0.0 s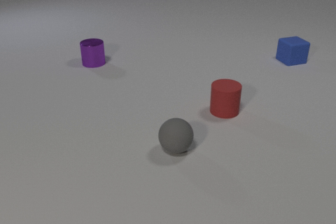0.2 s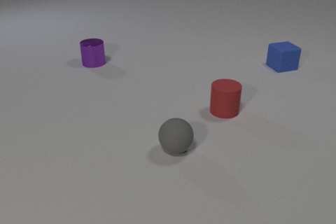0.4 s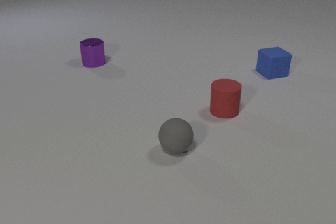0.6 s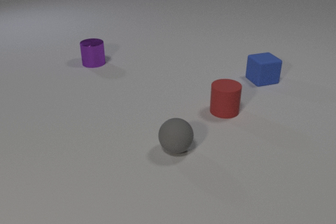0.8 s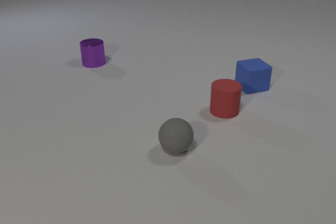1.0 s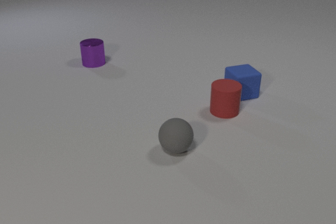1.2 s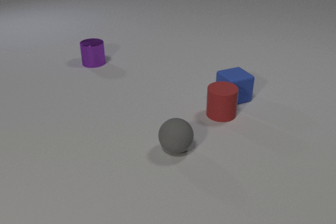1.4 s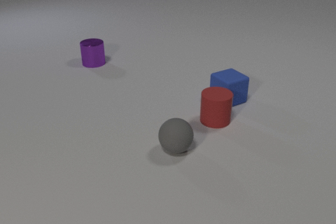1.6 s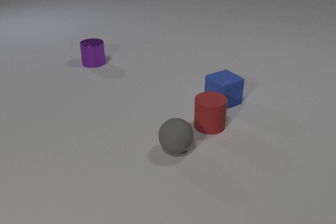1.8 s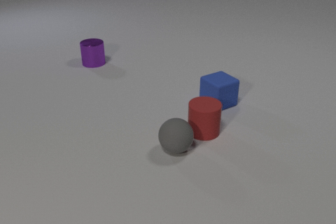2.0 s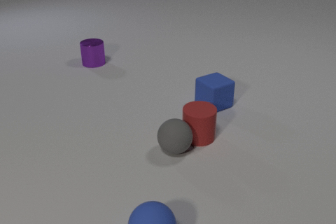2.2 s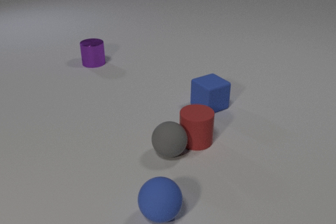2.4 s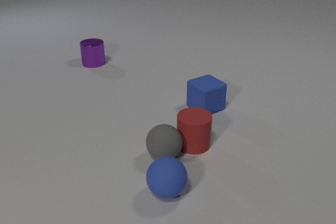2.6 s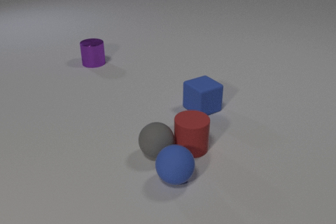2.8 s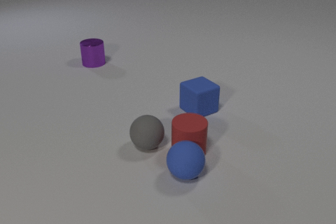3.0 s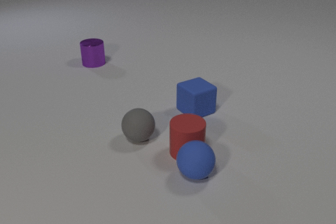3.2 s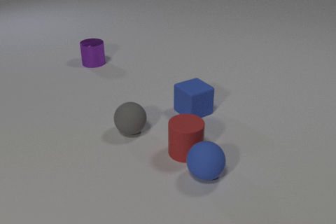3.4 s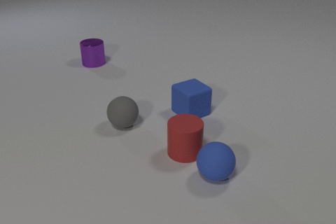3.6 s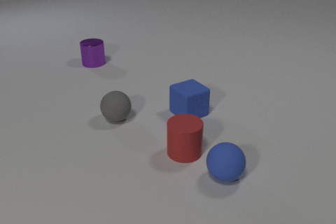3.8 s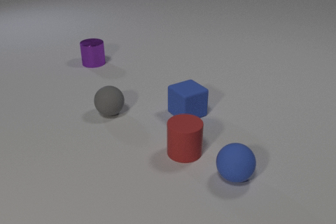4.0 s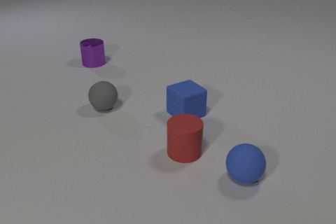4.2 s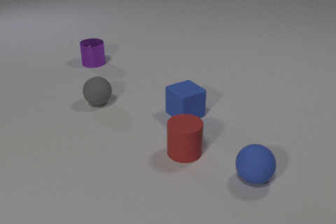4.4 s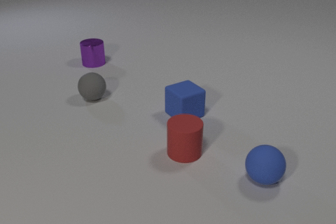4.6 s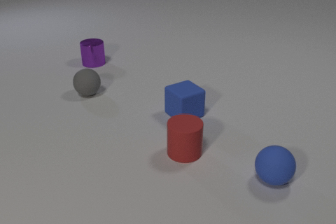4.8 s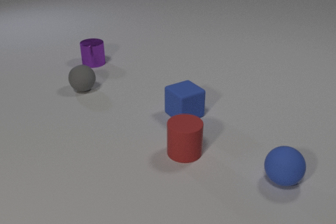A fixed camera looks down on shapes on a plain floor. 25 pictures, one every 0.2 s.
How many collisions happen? 4.
What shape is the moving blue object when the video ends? sphere.
What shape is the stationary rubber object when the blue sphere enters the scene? sphere.
0.0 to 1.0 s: The blue rubber cube slides toward the camera and to the left.
1.0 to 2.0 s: The blue rubber cube slides toward the camera and to the left. The red rubber cylinder slides toward the camera and to the left. The blue rubber sphere comes in at the bottom edge, rolls away from the camera. The blue rubber cube and the red rubber cylinder collide. The red rubber cylinder and the gray rubber sphere collide.
2.0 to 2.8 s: The blue rubber cube slides to the left and toward the camera. The red rubber cylinder slides toward the camera. The blue rubber sphere rolls away from the camera. The gray rubber sphere rolls to the left. The blue rubber sphere and the gray rubber sphere collide.
2.8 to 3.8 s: The blue rubber cube slides to the left and toward the camera. The blue rubber sphere rolls to the right. The gray rubber sphere rolls away from the camera and to the left. The red rubber cylinder and the blue rubber sphere collide.
3.8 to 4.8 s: The blue rubber sphere rolls to the right. The gray rubber sphere rolls away from the camera and to the left.
